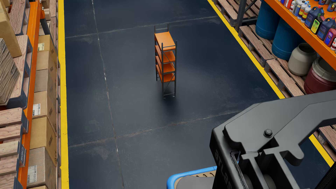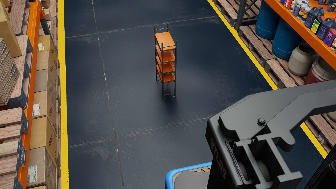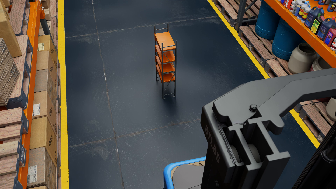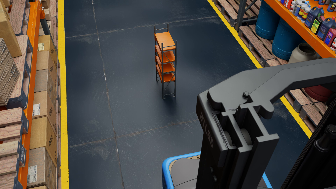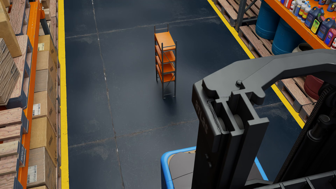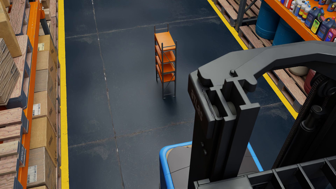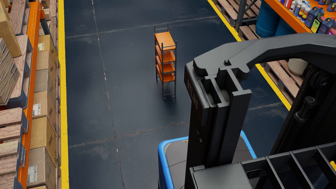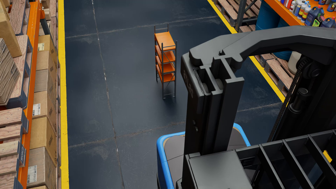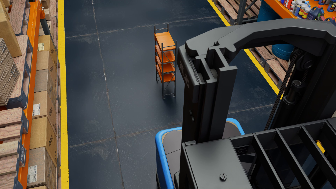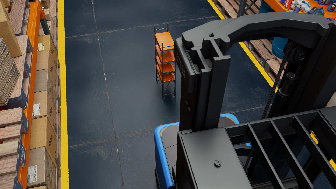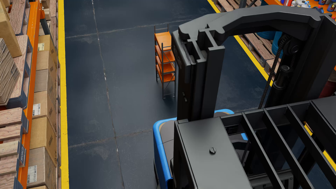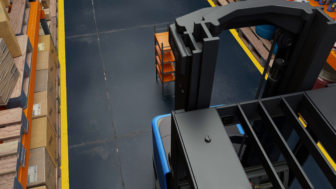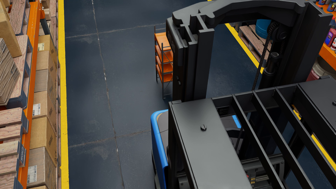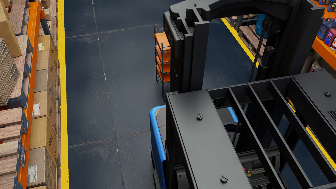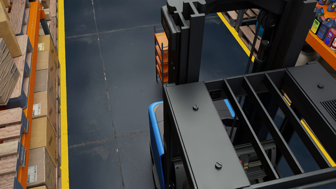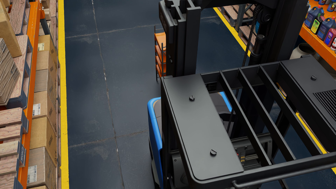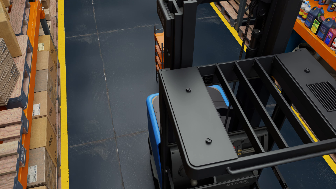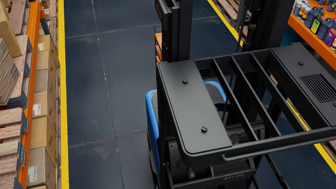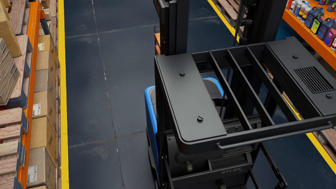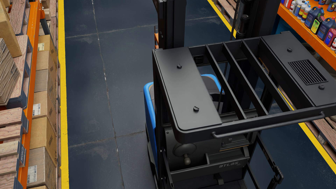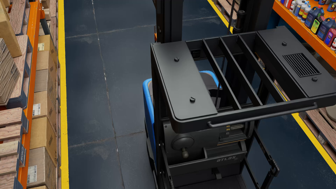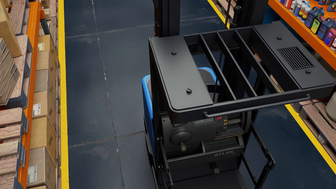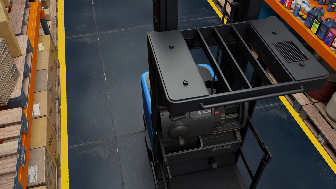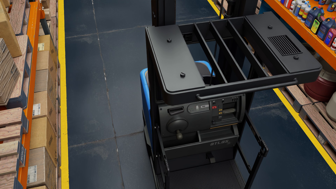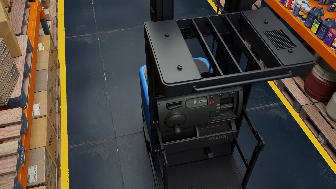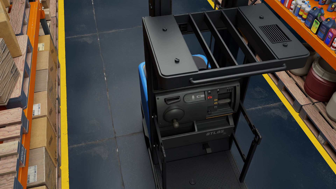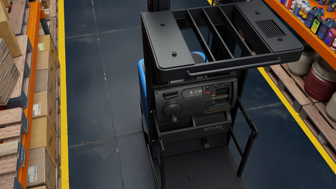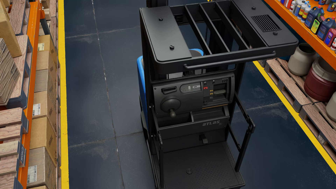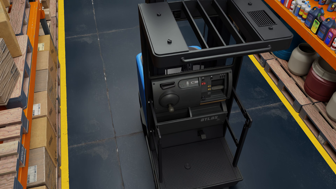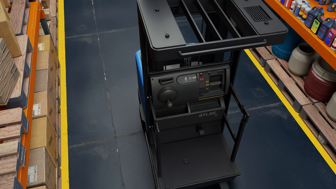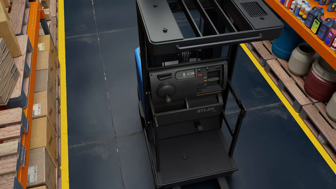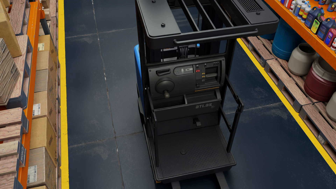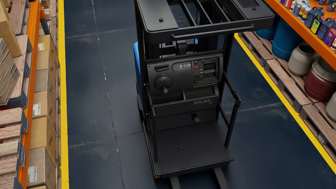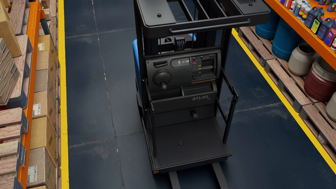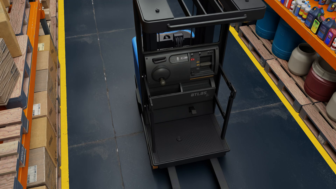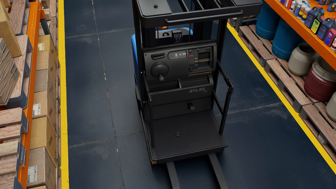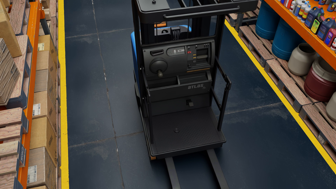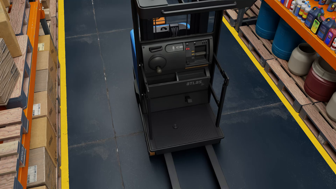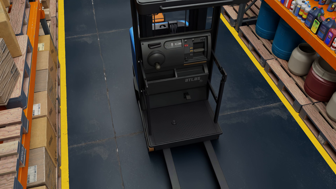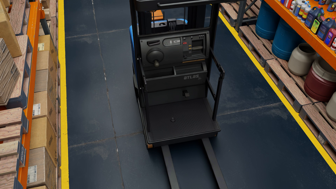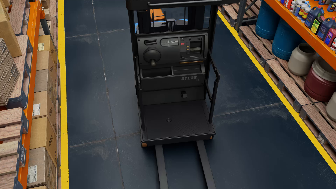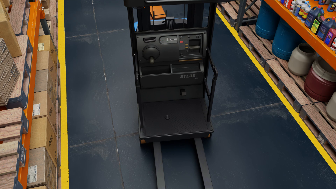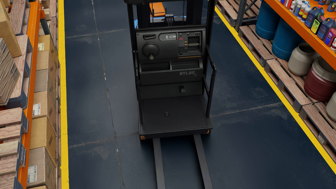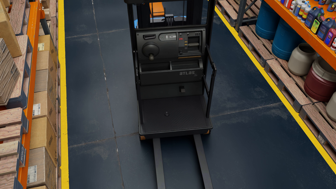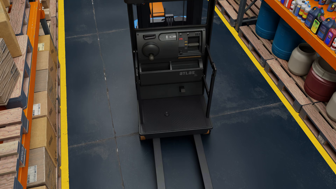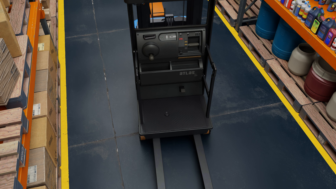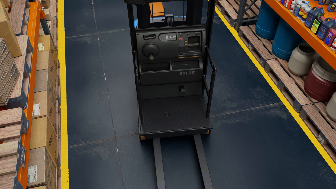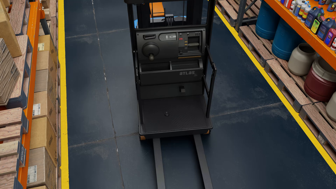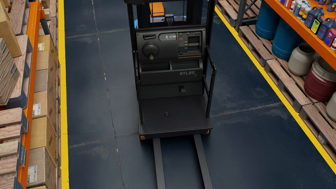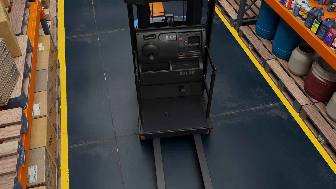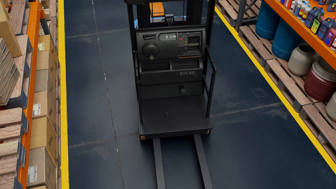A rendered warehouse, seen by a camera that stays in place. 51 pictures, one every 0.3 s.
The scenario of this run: A forklift runs into an object in its way.
